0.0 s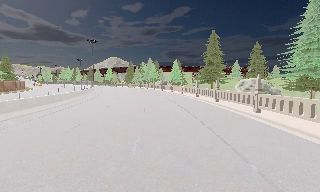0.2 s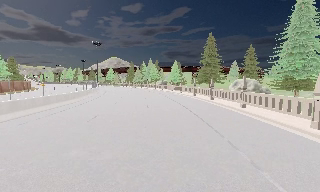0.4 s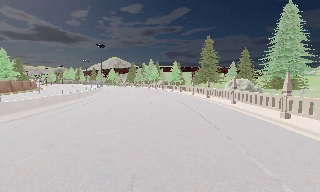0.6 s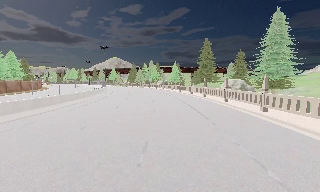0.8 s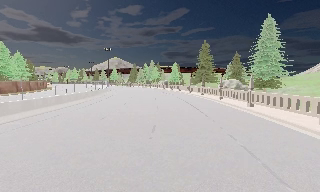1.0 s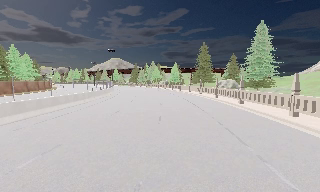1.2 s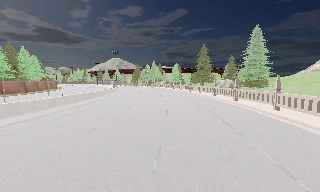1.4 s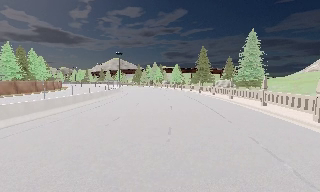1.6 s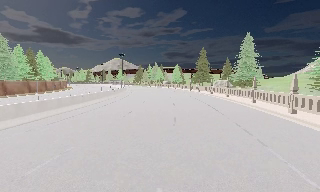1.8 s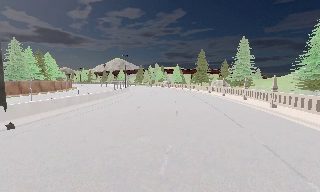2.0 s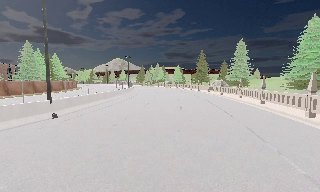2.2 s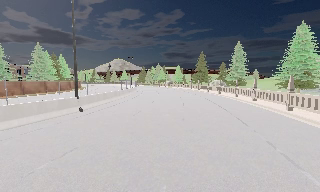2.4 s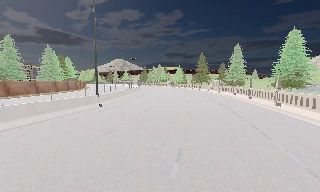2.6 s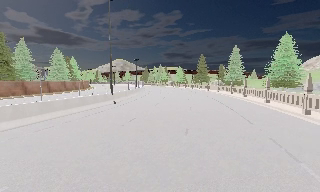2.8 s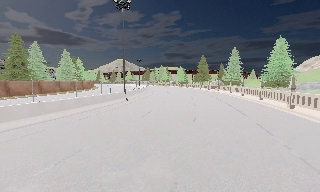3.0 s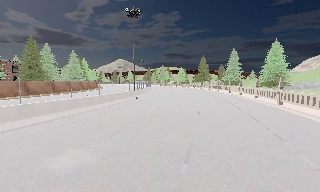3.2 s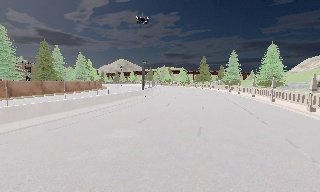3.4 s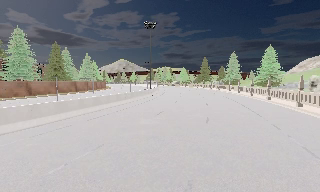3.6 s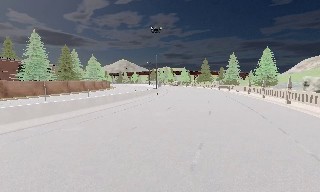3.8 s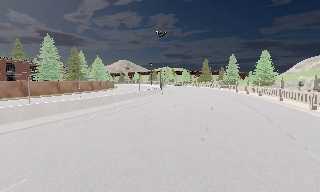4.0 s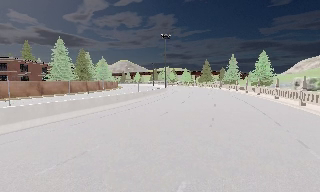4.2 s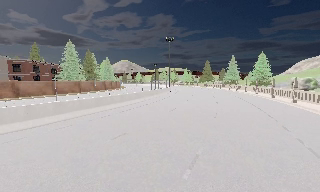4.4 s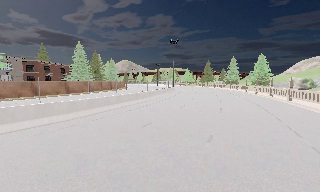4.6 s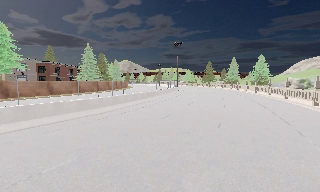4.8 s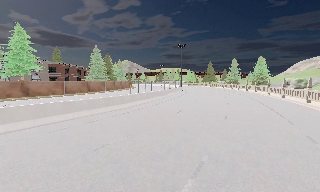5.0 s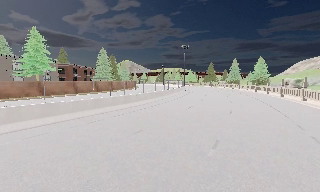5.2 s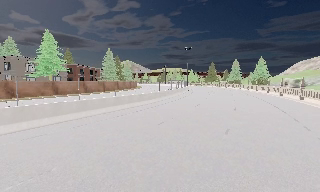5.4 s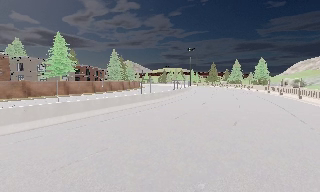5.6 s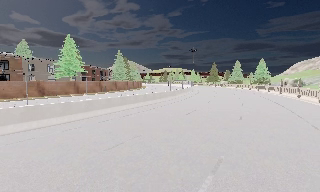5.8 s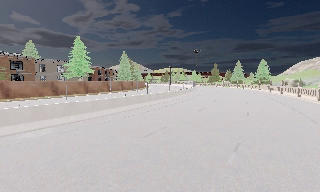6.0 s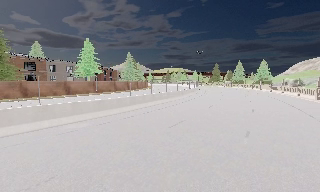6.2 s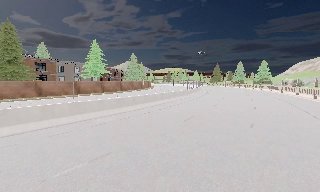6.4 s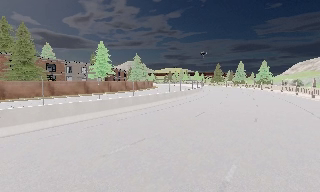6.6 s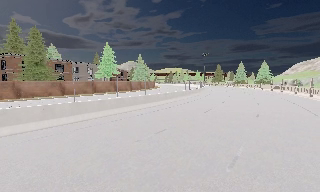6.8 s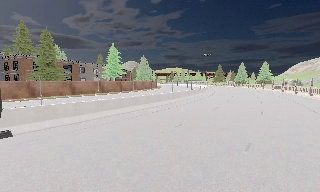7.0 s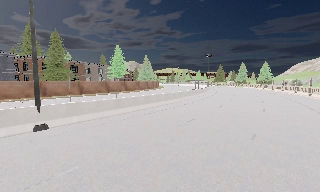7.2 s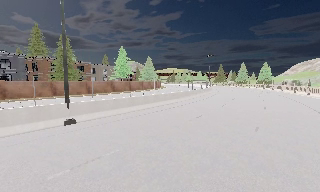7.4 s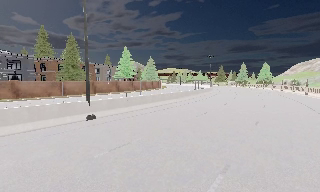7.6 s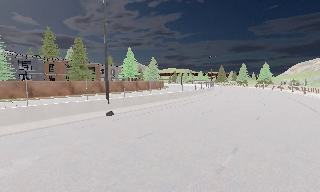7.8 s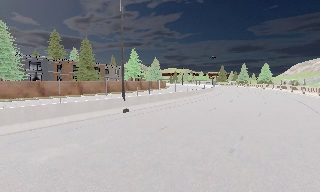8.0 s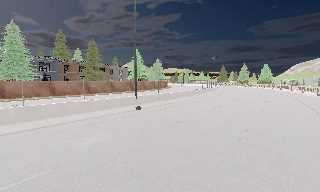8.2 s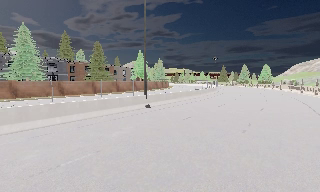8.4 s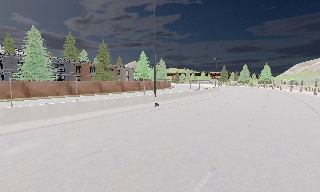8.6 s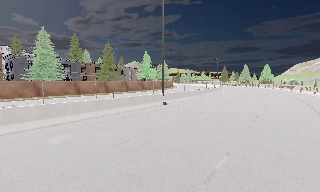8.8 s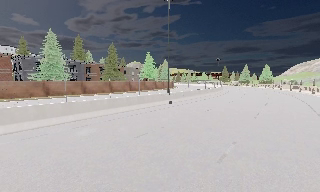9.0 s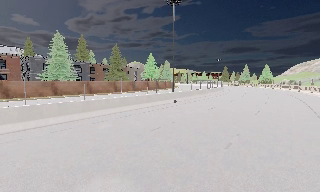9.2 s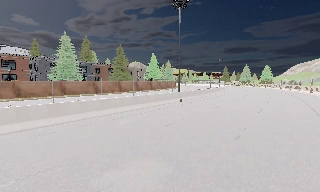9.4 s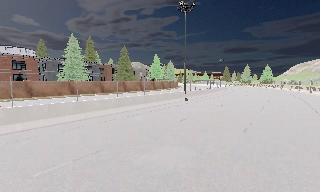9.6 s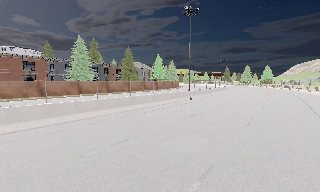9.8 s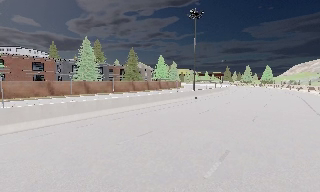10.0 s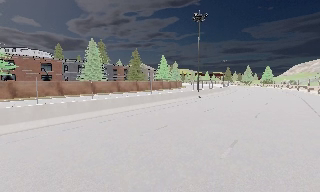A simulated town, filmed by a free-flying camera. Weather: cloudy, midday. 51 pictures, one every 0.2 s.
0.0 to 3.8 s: The camera travels backward, about 45 m, so what stands in front gets smaller.
3.8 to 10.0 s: The camera travels backward and to its left, about 50 m, so what stands in front gets smaller. It loses speed.
The film runs backward here.
